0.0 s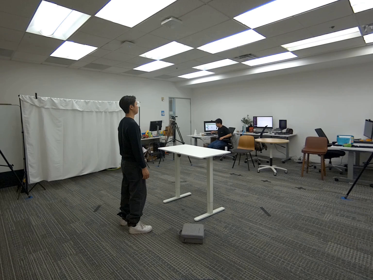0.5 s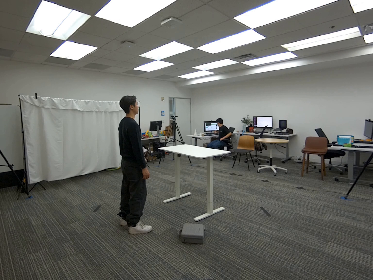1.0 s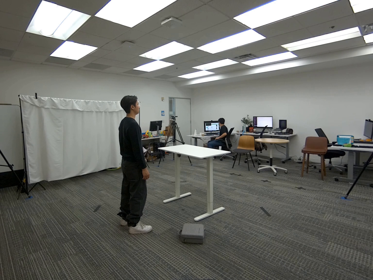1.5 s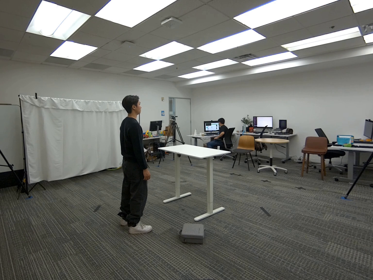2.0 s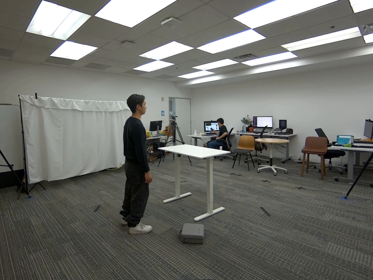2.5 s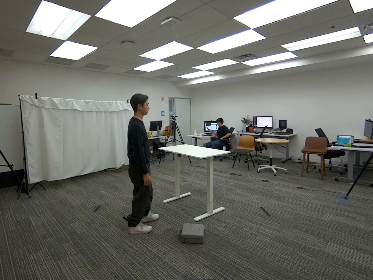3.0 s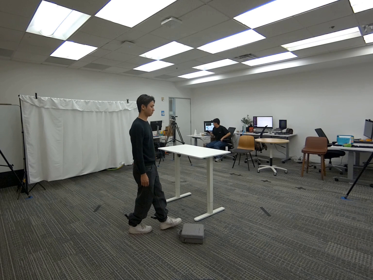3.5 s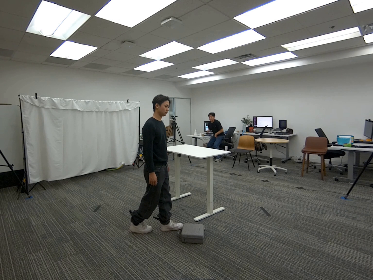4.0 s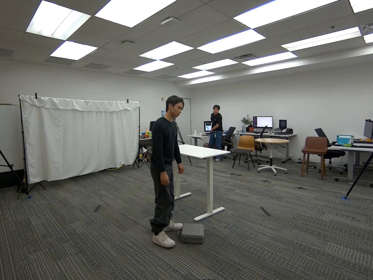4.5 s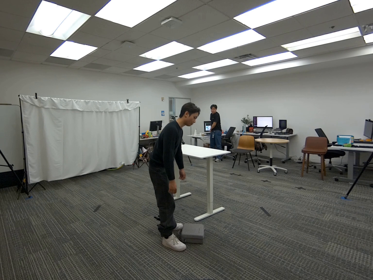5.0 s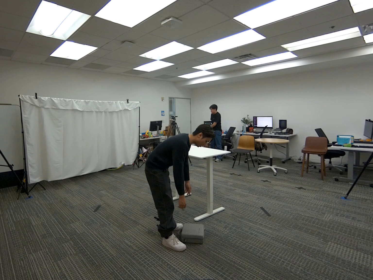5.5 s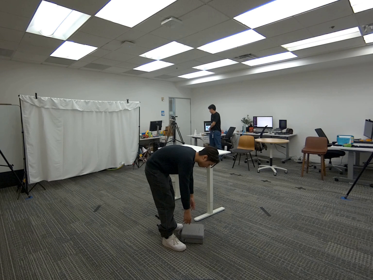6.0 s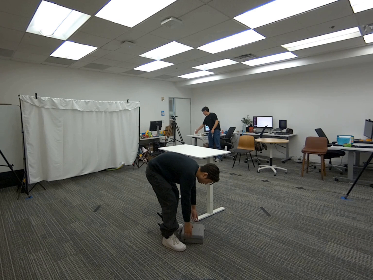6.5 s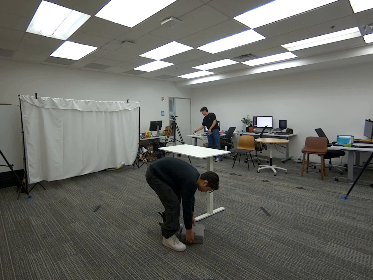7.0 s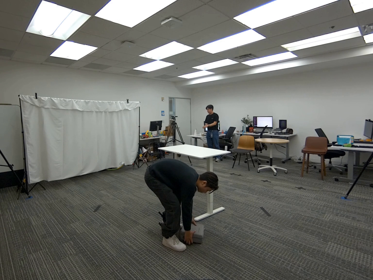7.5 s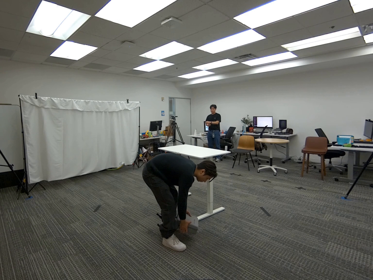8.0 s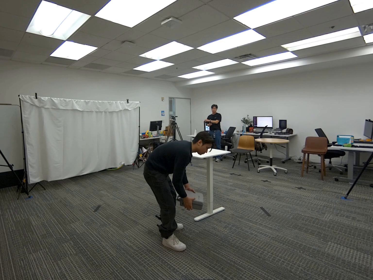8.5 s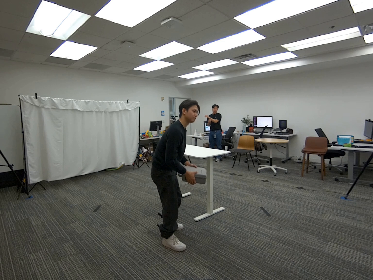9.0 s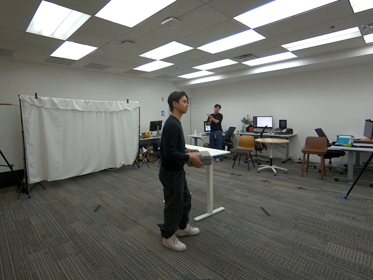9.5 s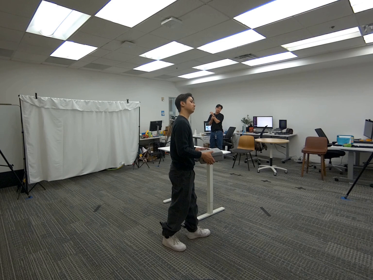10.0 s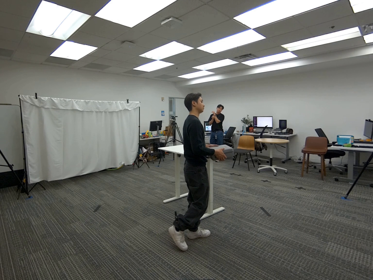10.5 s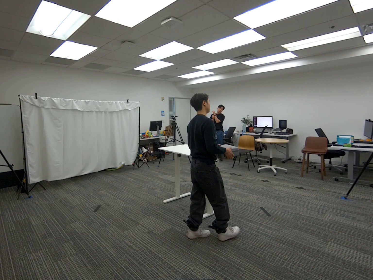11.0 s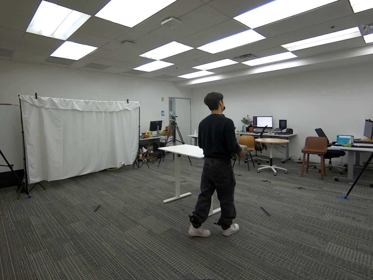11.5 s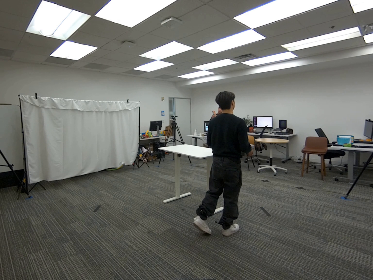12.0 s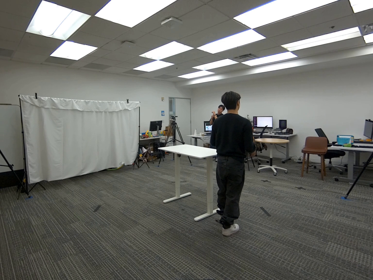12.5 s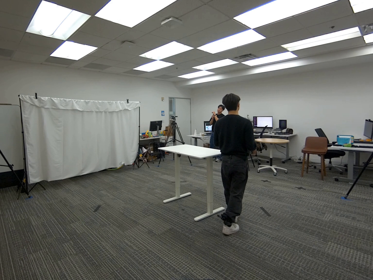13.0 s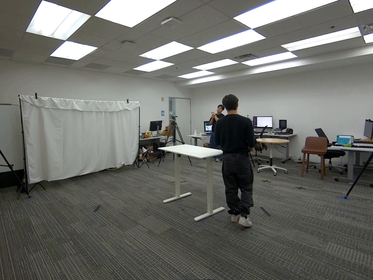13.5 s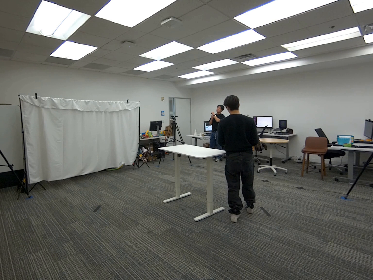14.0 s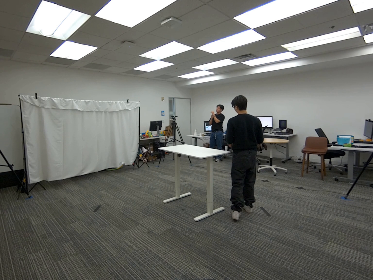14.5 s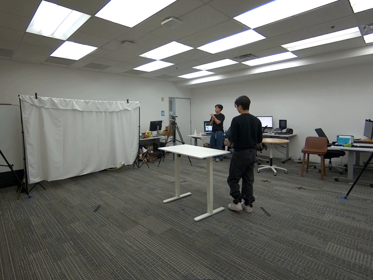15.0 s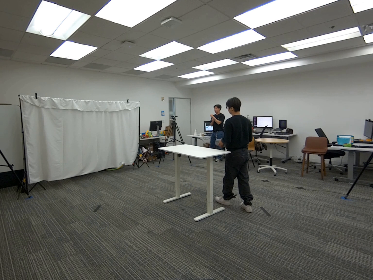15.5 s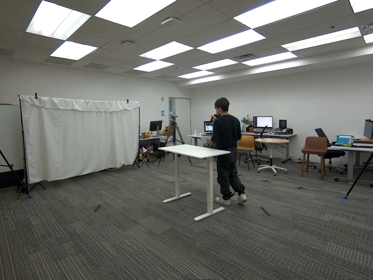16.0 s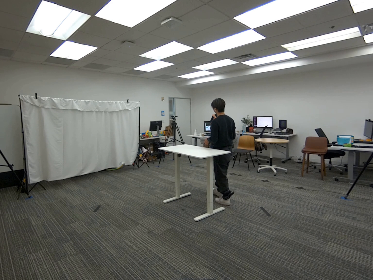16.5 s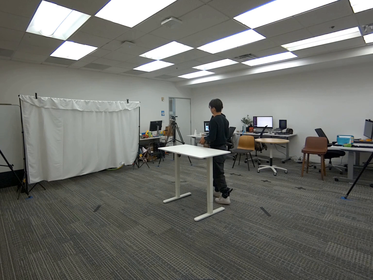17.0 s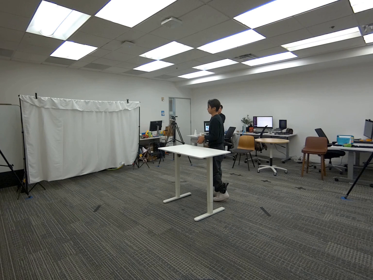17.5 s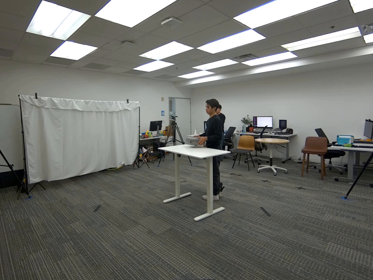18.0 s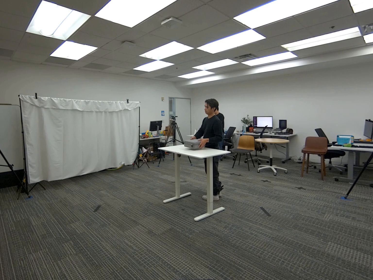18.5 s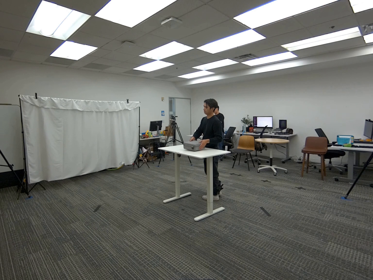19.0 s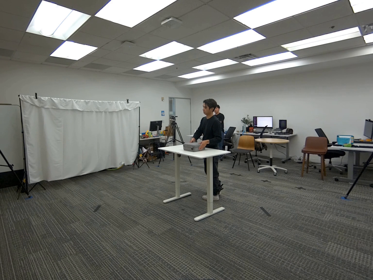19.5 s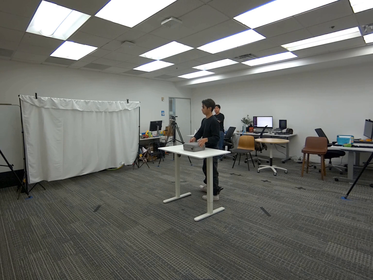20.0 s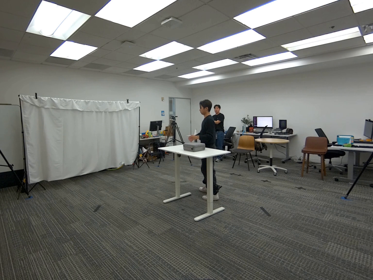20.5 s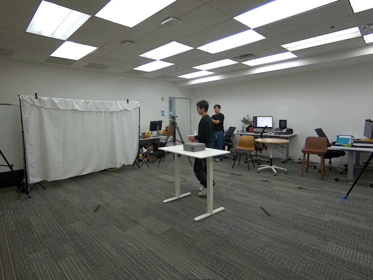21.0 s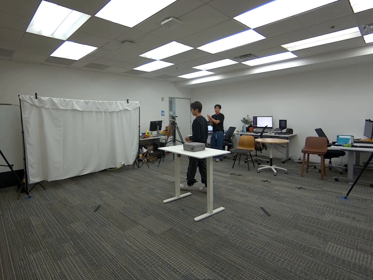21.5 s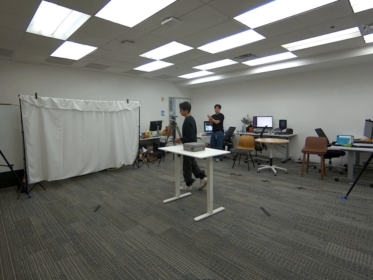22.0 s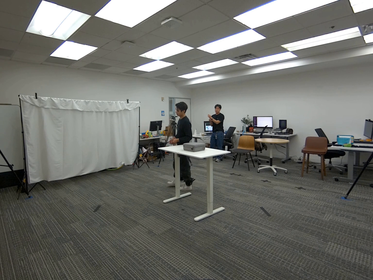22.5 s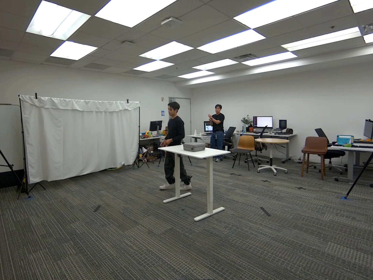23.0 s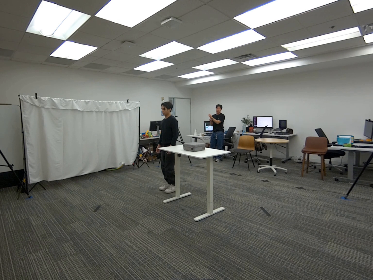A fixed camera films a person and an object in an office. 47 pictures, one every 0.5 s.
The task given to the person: Walk over to the gray case on the floor. Use both hands to pick up the case and walk within the bounding area. Lastly, place the case on top of the white desk when finish.
